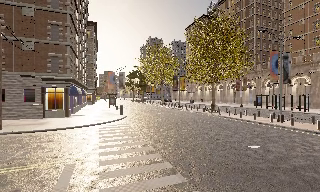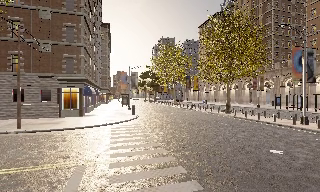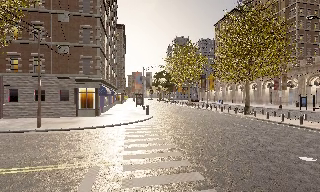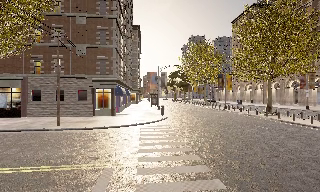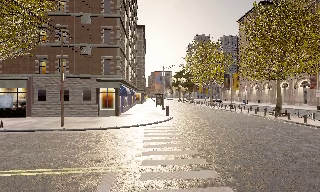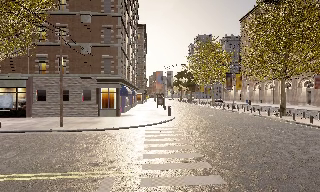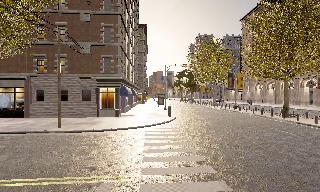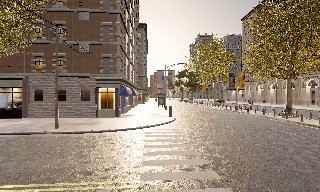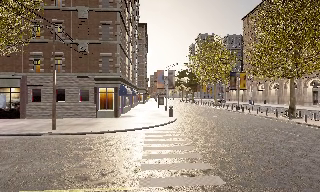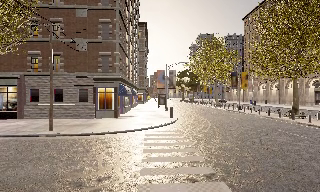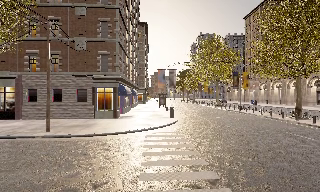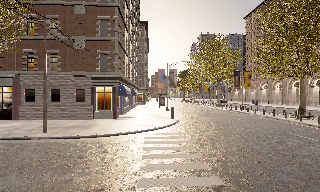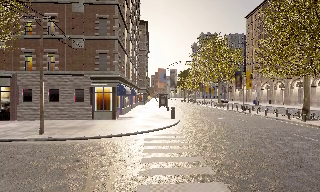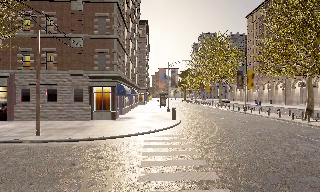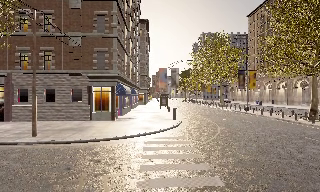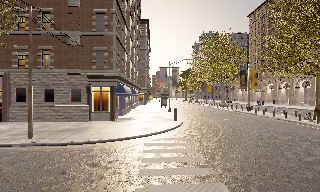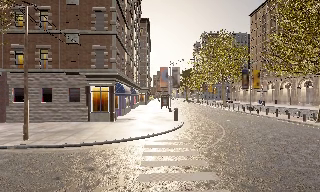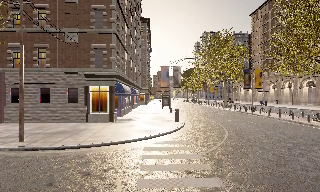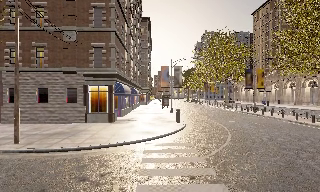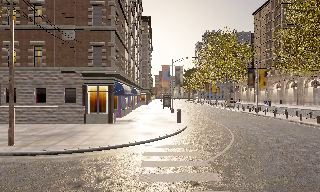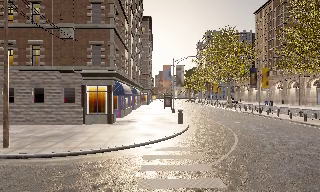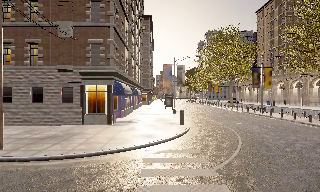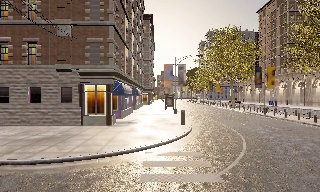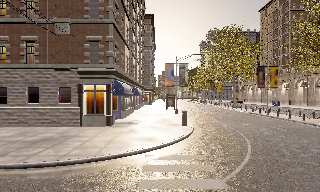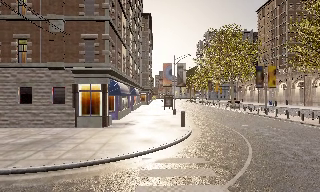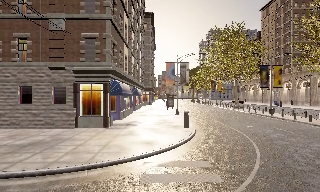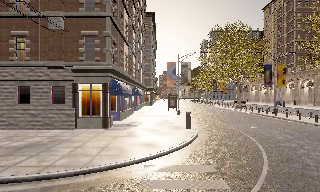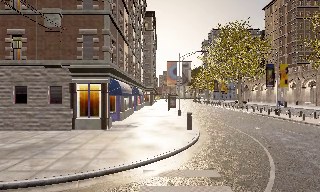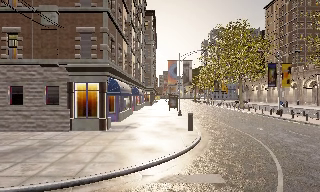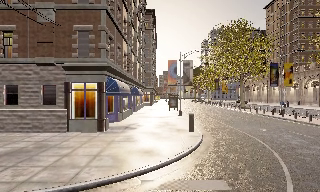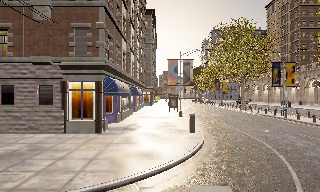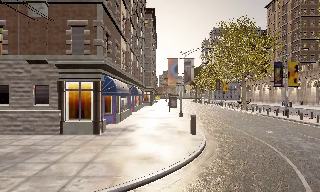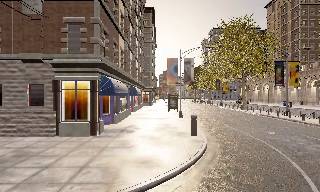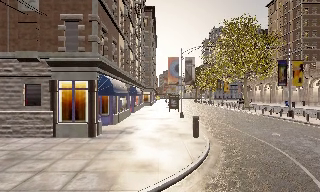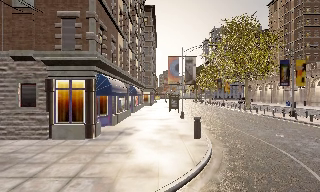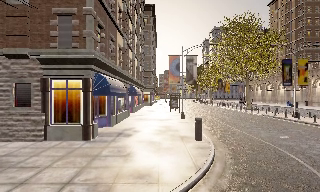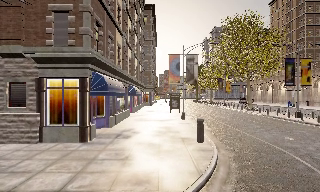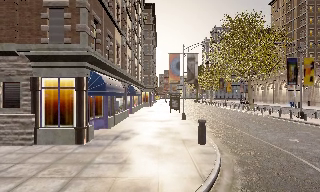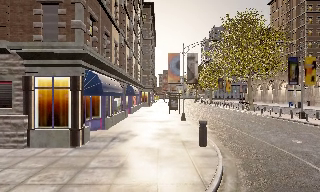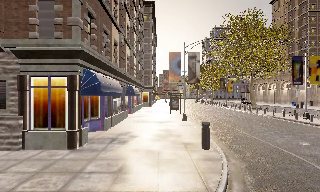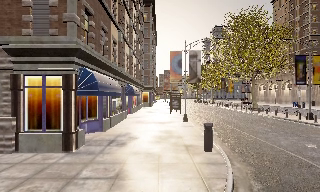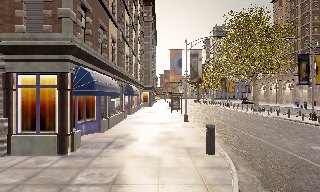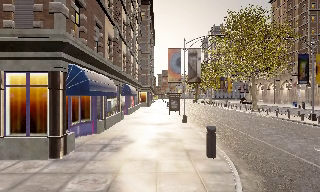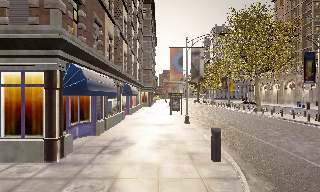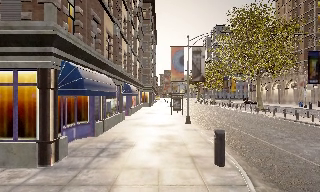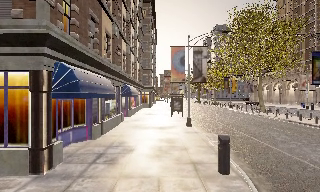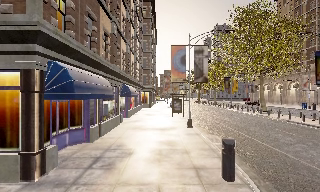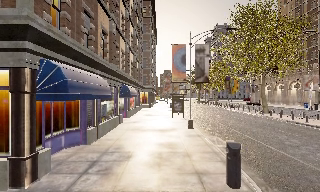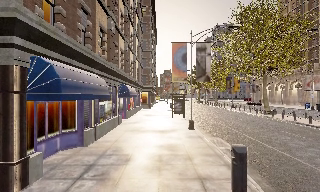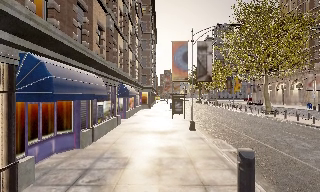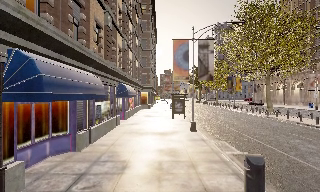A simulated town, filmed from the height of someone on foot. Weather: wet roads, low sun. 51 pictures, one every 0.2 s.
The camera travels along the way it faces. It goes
forward.
0.0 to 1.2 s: The scene slides to the right, as the camera pans about 15 degrees to its left. It travels forward, about 2 m, so what stands in front looms larger.
1.2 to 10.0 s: The camera travels forward, about 15 m, so what stands in front looms larger.
The film runs forward here.
